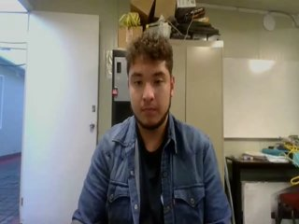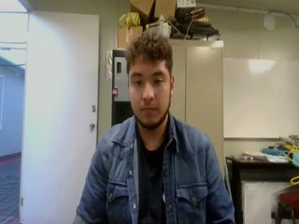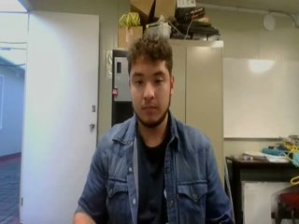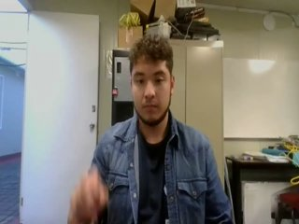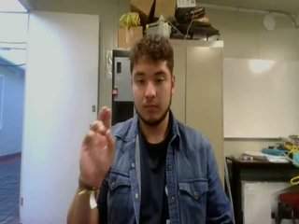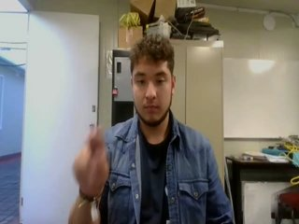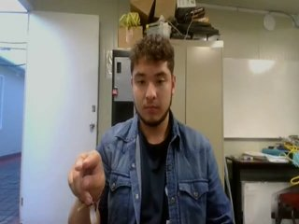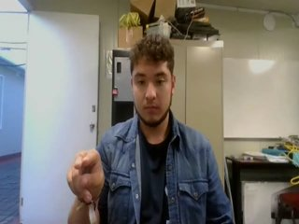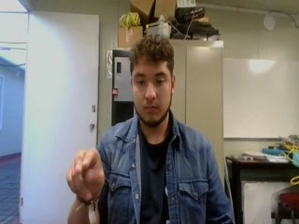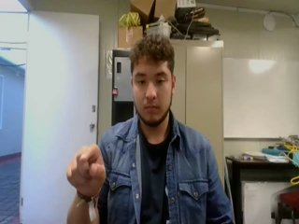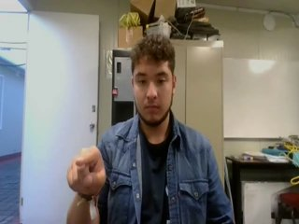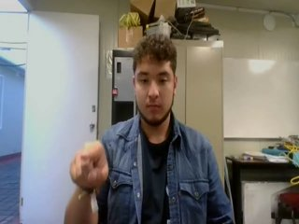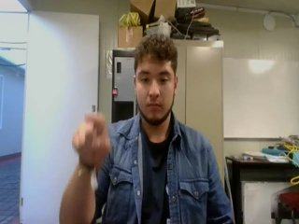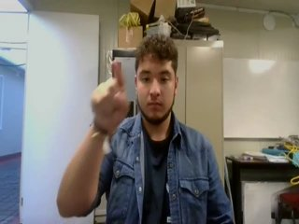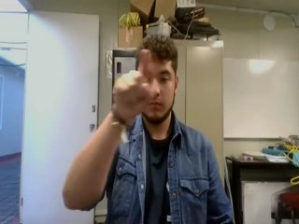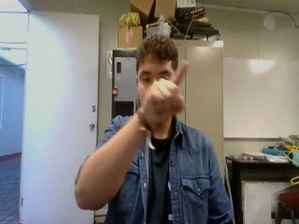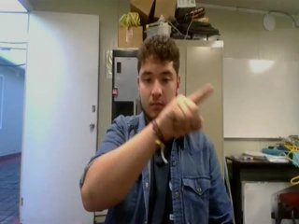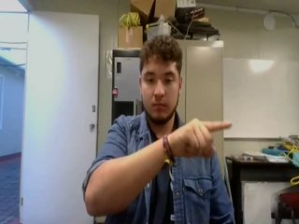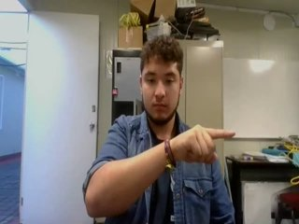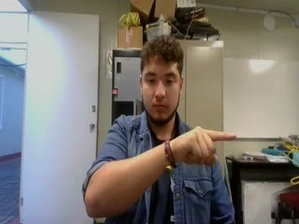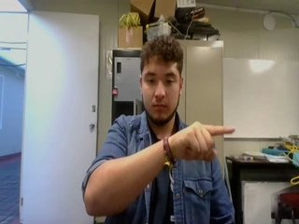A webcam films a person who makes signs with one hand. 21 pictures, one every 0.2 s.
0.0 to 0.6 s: Non-gesture.
0.7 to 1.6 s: Click with two fingers.
1.7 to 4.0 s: Pointing with one finger.
